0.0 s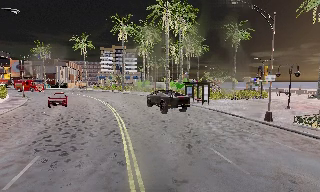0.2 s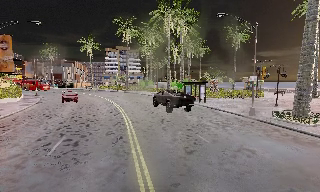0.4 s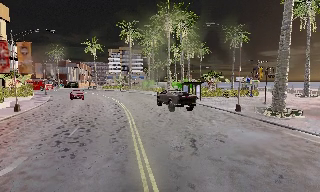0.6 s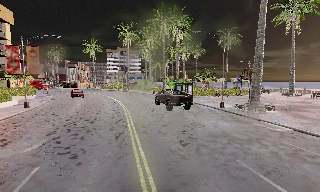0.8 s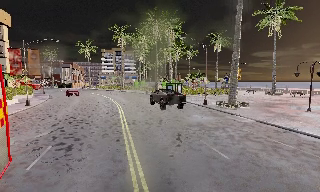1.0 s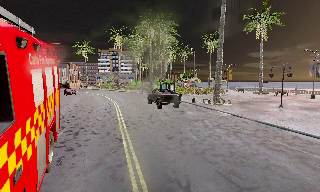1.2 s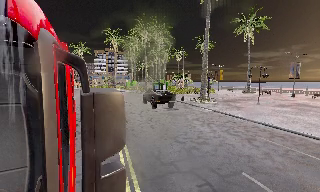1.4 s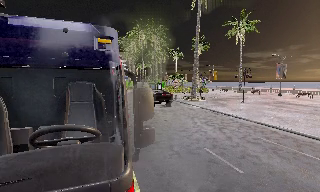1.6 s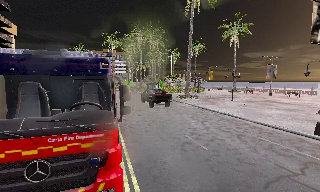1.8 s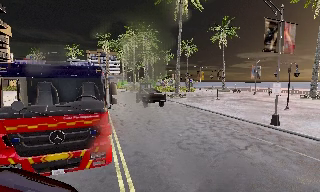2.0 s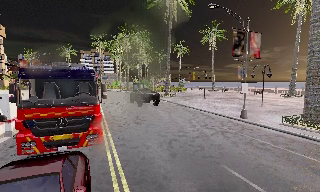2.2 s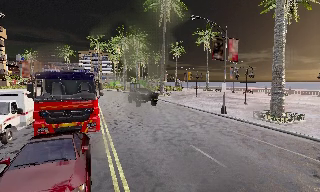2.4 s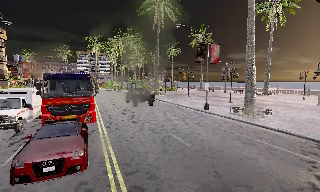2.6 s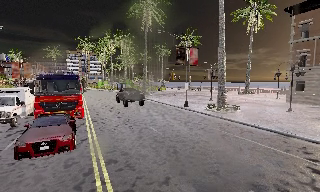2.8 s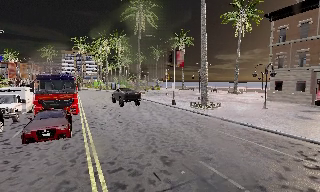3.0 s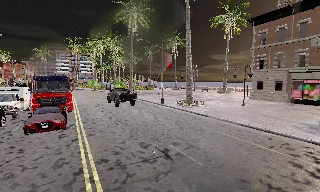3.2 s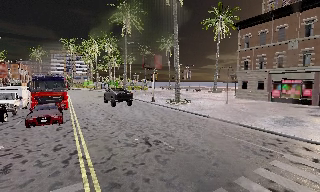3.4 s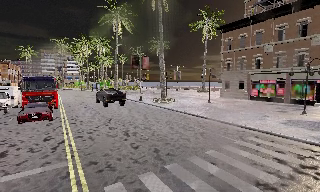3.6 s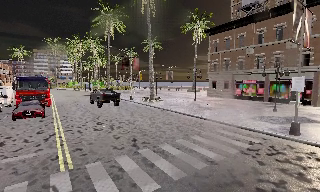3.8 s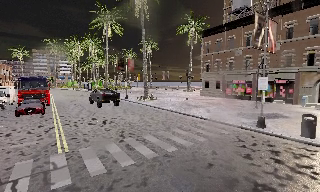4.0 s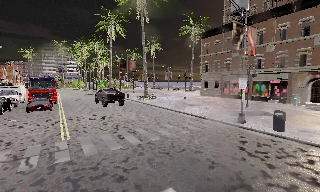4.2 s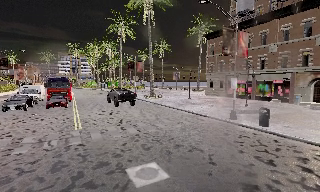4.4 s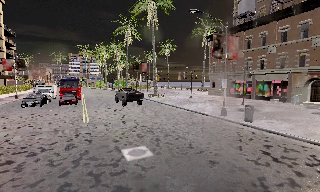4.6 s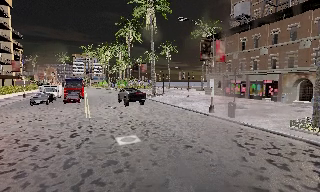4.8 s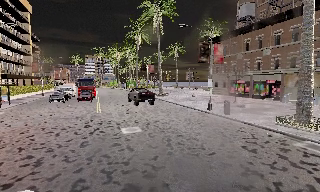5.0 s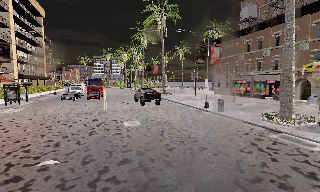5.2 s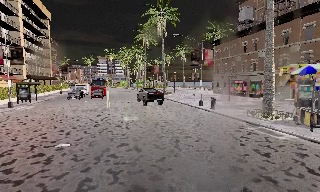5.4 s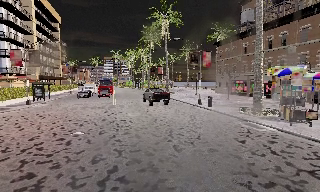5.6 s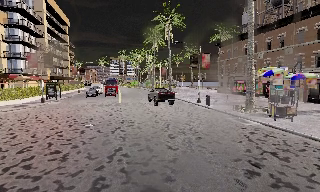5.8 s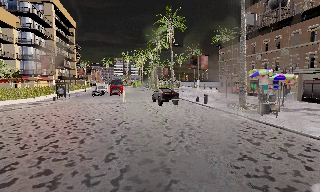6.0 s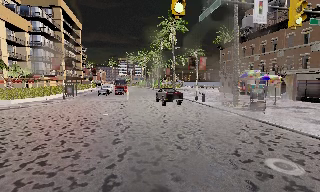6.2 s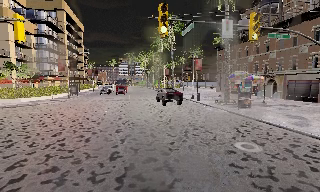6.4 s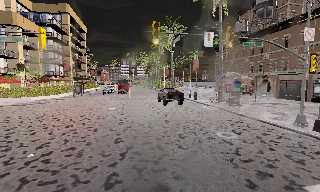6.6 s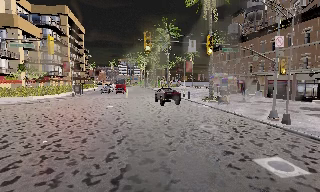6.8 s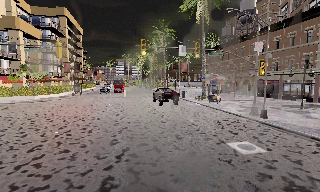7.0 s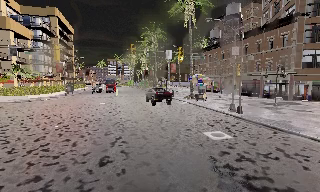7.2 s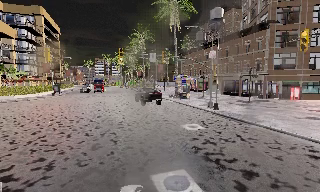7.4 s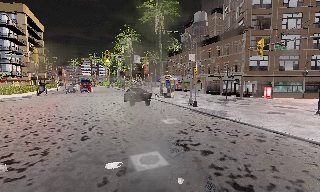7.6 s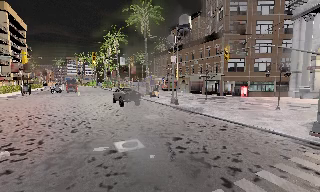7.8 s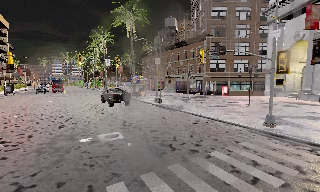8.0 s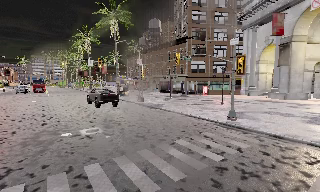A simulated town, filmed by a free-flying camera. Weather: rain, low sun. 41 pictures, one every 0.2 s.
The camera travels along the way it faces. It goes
backward.
0.0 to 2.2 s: The camera travels backward, about 20 m, so what stands in front gets smaller.
2.2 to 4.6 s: The camera travels backward and to its right, about 20 m, so what stands in front gets smaller.
4.6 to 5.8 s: The camera pans to its left, which is counterclockwise from overhead, by about 10 degrees. It travels backward, about 10 m, so what stands in front gets smaller.
5.8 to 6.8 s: The camera travels backward, about 8 m, so what stands in front gets smaller.
6.8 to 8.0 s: The camera pans to its right, which is clockwise from overhead, by about 25 degrees. It travels backward, about 9 m, so what stands in front gets smaller.
The film runs backward here.
